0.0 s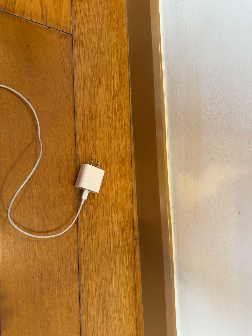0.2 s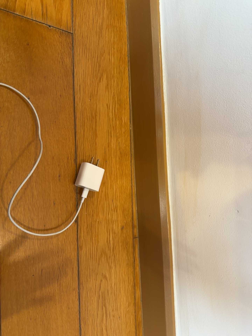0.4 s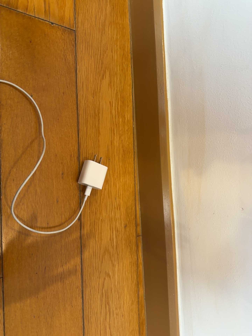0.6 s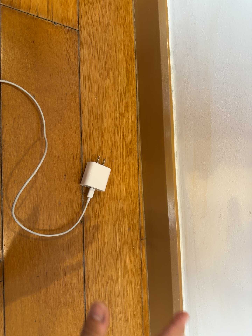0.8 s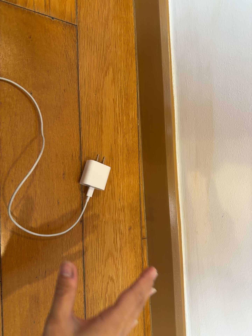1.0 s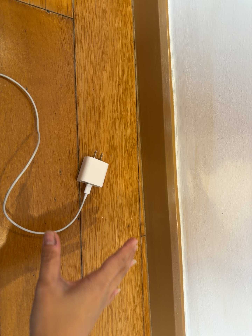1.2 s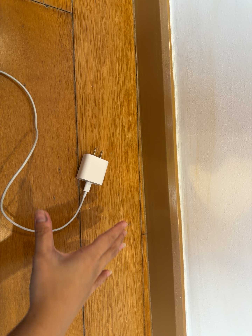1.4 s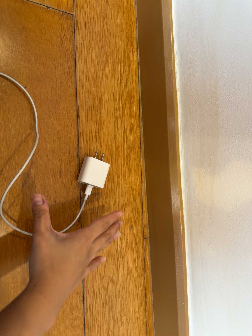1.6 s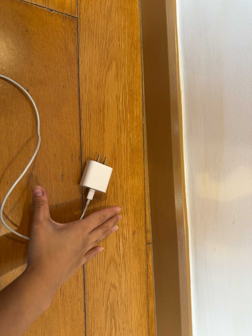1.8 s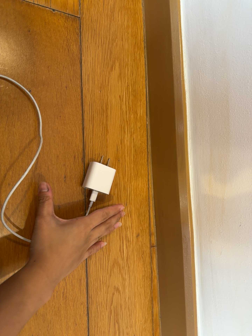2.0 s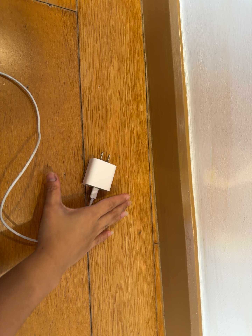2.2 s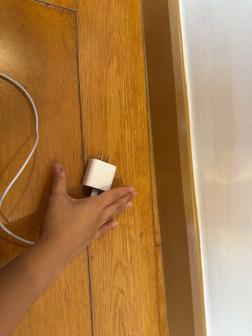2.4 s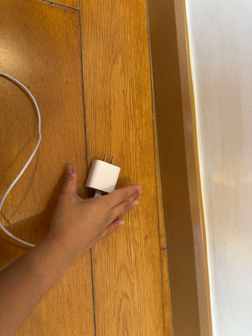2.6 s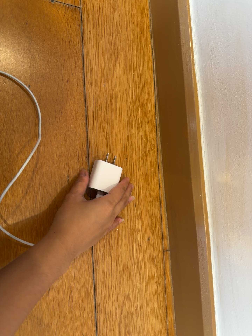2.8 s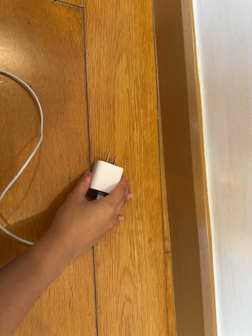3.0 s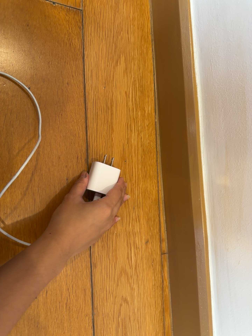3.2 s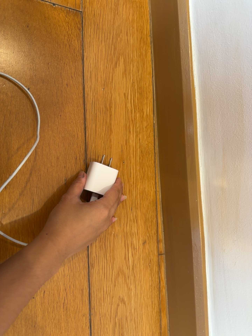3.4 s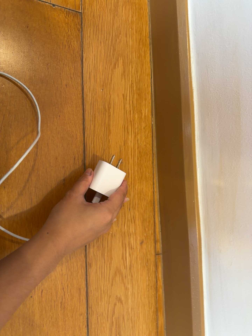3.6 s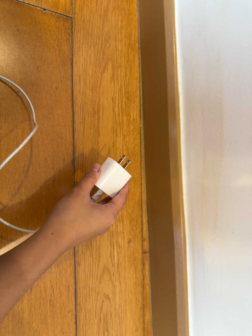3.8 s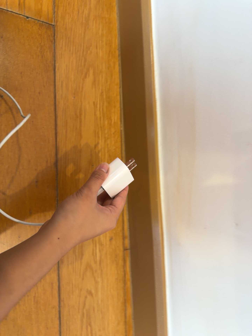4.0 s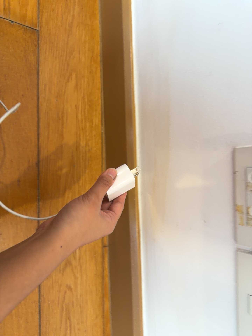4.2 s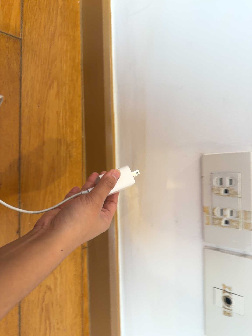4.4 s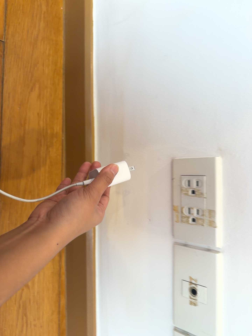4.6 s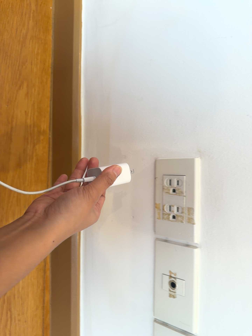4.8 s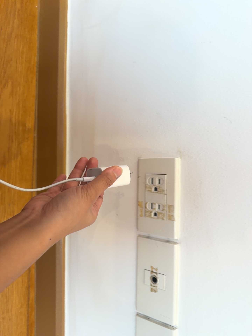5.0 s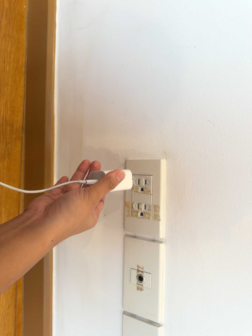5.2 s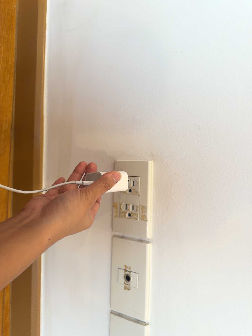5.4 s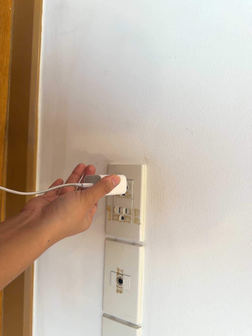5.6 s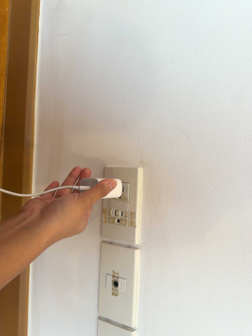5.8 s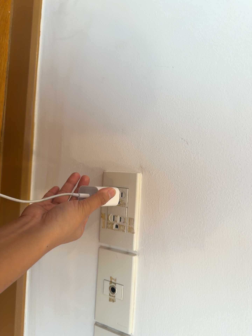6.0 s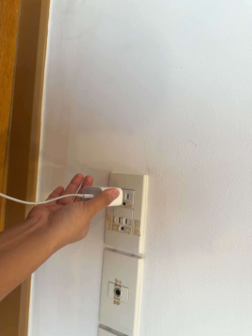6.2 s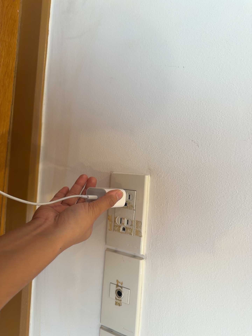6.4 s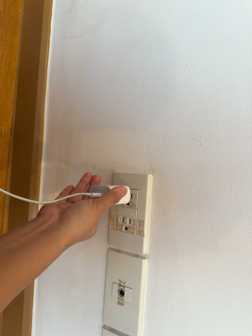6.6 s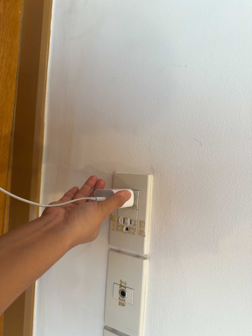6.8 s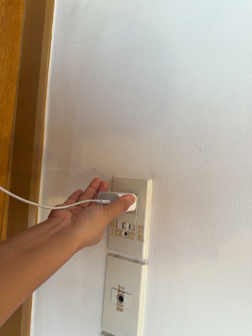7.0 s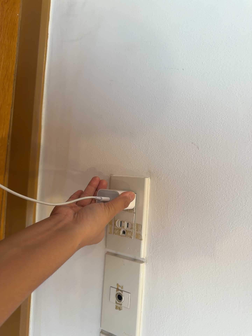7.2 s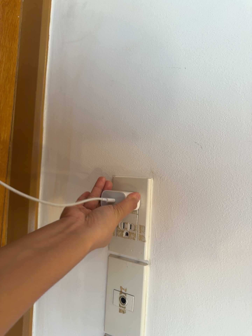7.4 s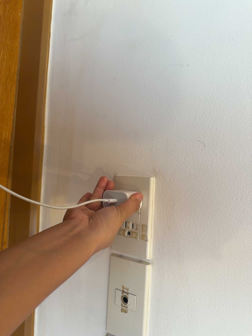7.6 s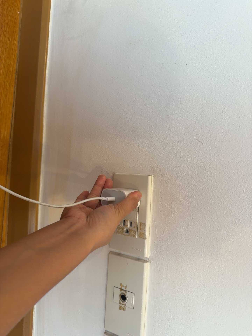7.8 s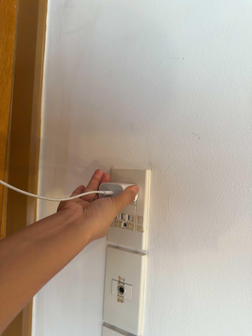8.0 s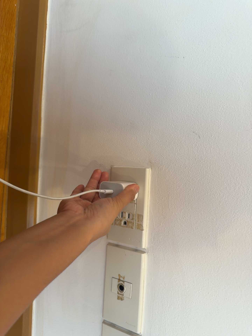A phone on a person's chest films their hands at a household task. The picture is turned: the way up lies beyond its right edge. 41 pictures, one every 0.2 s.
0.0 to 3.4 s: The camera travels forward, about 8 cm, so what stands in front looms larger.
3.4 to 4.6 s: The scene slides to the left, as the camera pans about 20 degrees to its right. It travels backward, about 12 cm, so what stands in front gets smaller.
4.6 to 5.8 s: The camera shifts only a little, or ends up much as it began.
5.8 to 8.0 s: The camera shifts only a little, or ends up much as it began.
The film runs forward here.
